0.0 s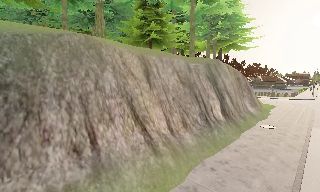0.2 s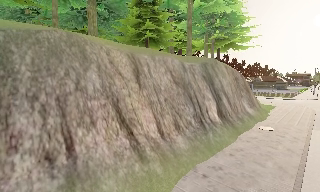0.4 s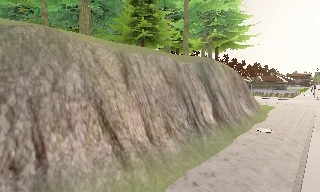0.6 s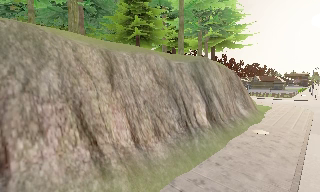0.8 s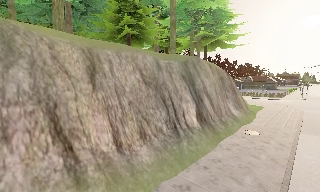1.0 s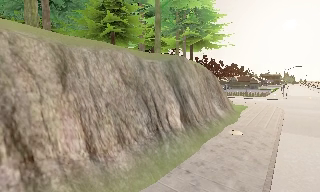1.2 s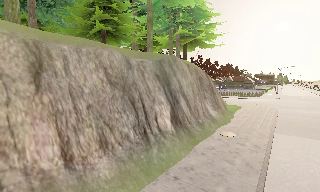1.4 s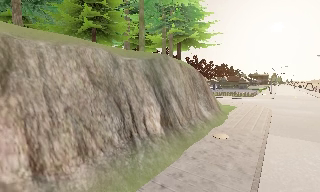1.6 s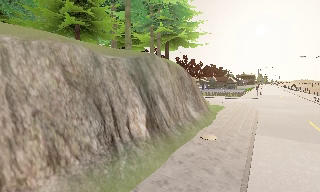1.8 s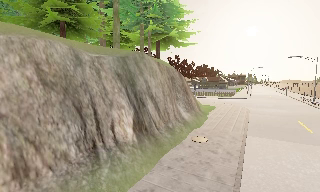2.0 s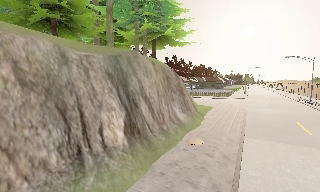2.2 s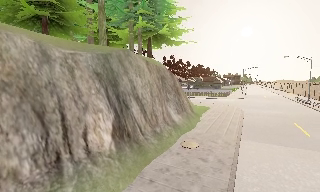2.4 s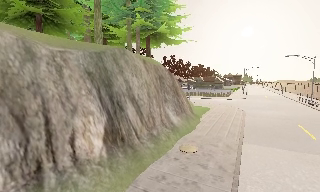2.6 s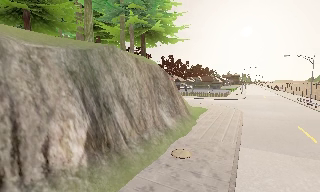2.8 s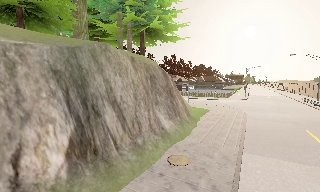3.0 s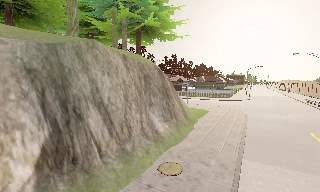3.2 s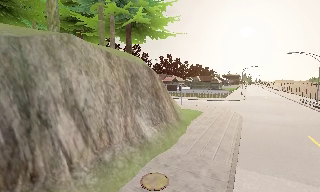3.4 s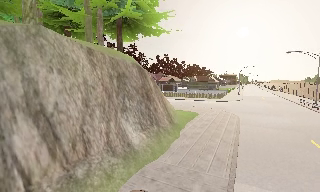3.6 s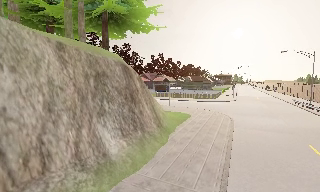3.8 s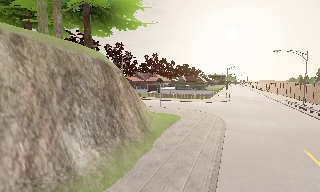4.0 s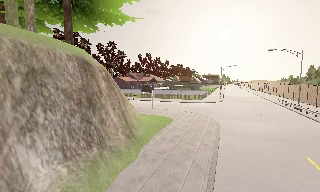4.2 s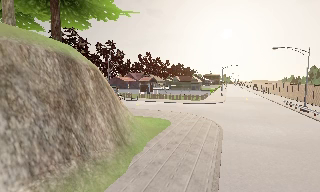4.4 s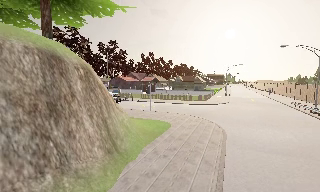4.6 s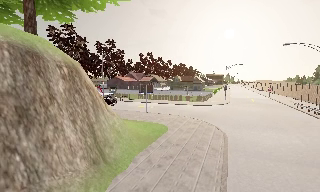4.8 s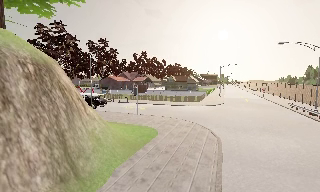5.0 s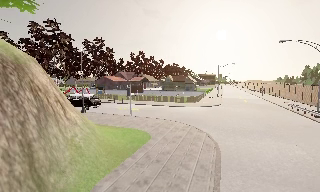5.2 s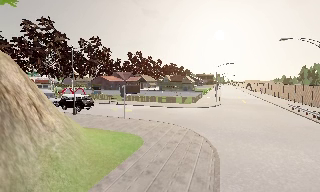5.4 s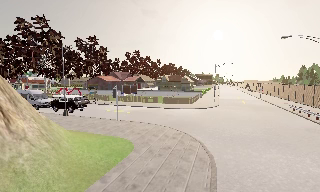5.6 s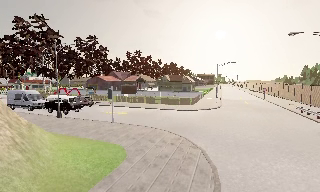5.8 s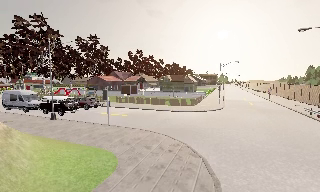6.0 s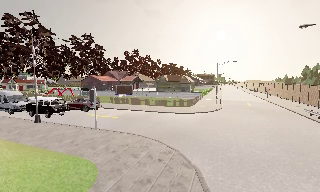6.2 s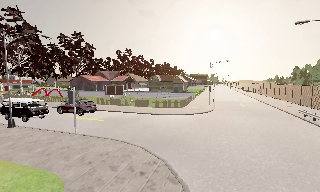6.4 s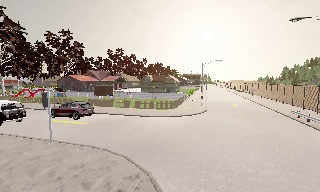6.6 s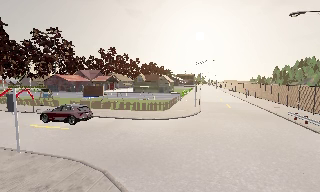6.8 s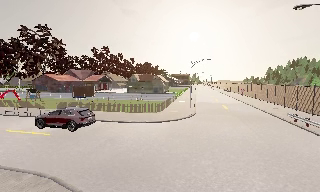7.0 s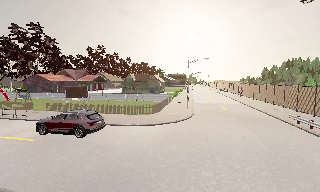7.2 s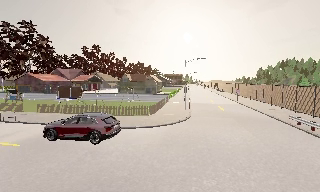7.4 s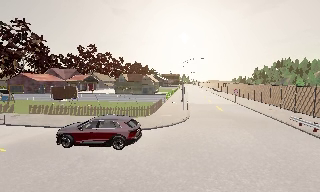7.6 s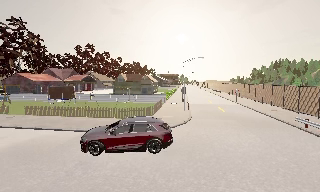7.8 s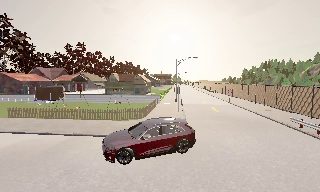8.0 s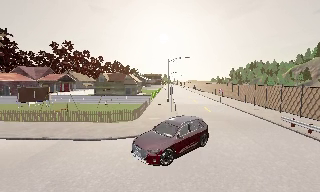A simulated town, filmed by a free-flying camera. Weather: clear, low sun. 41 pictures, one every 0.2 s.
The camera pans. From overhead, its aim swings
clockwise.
The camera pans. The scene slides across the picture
to the left.
0.0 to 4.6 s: The camera pans to its right, which is clockwise from overhead, by about 20 degrees. It travels forward and to its right, about 17 m, so what stands in front looms larger. It gains speed.
4.6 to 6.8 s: The camera pans to its right, which is clockwise from overhead, by about 10 degrees. It travels forward, about 11 m, so what stands in front looms larger.
6.8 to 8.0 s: The camera swings to its right by about 10 degrees, and the scene slides to the left. It travels forward, about 3.5 m, so what stands in front looms larger.
The film runs backward here.
